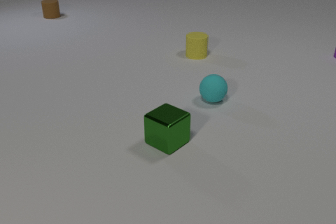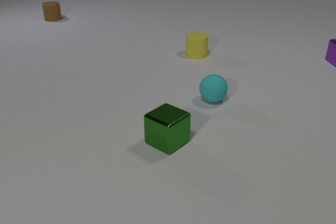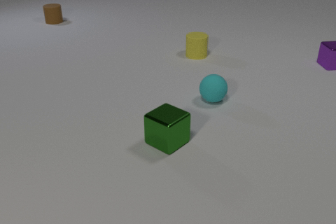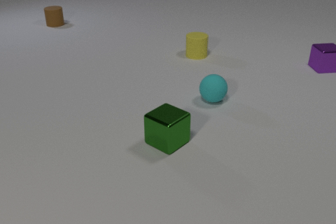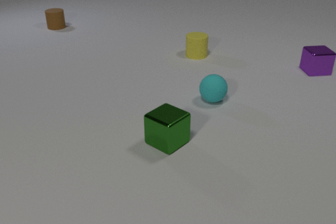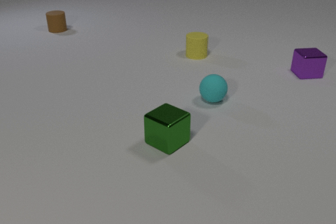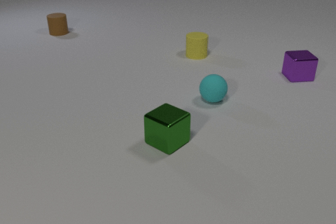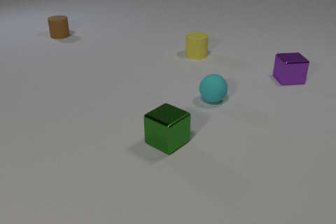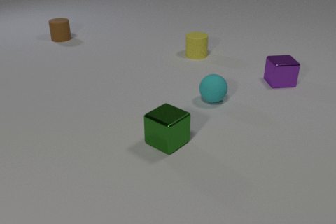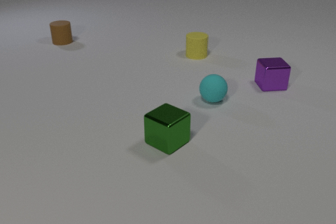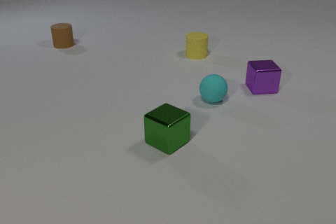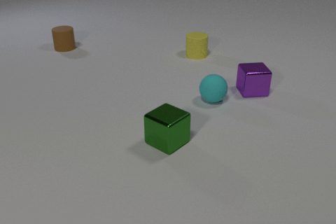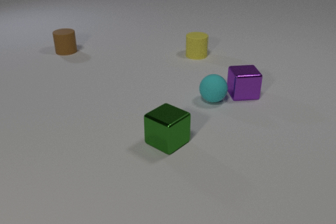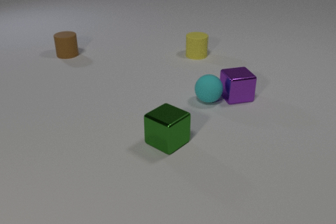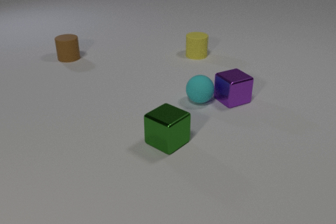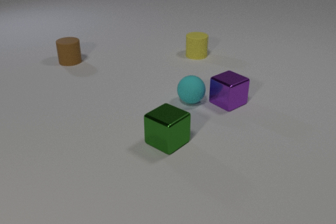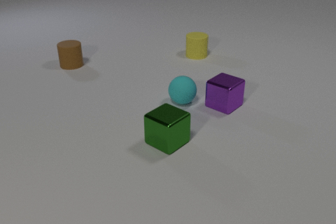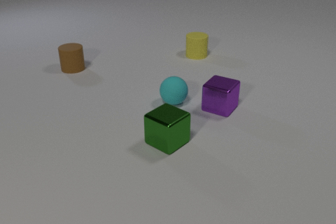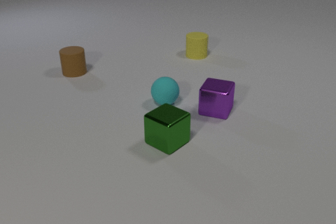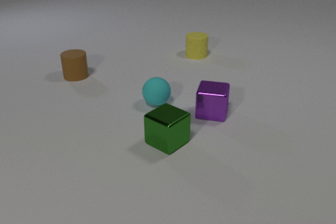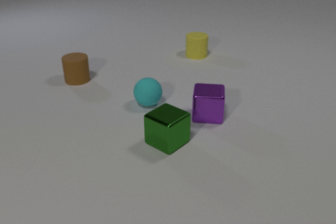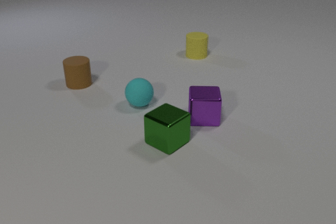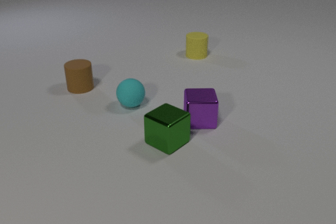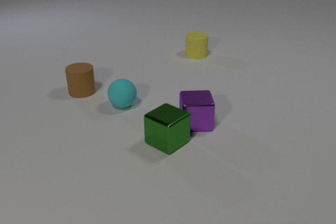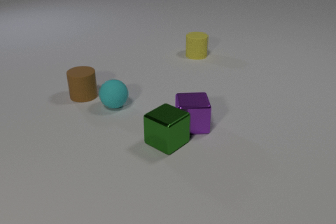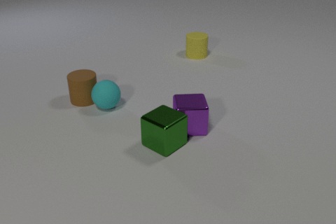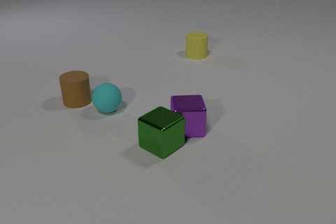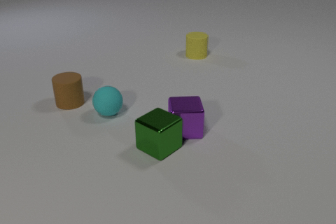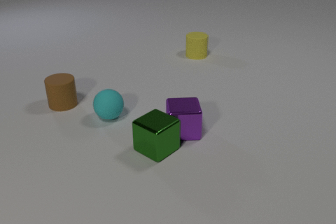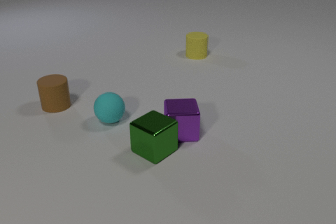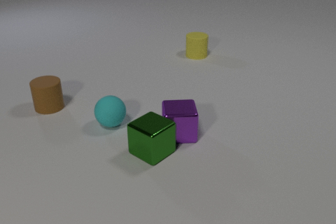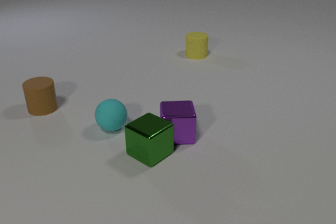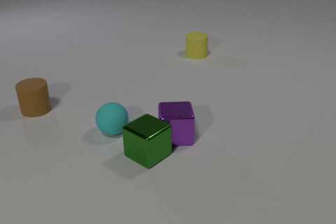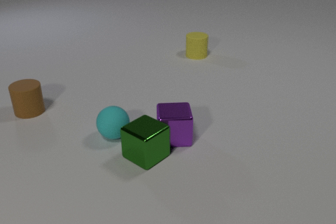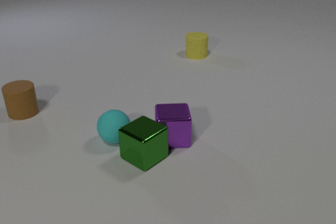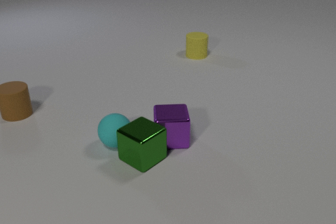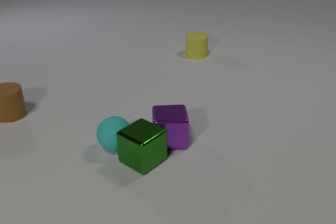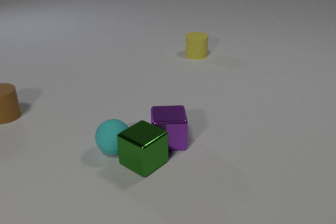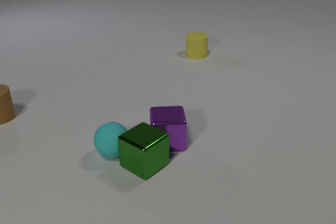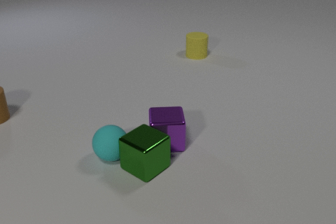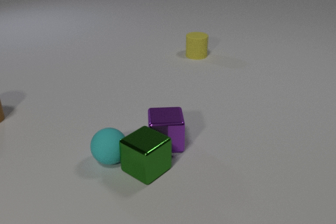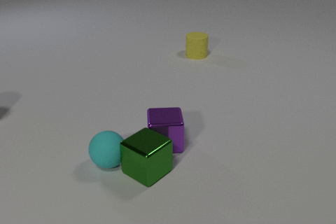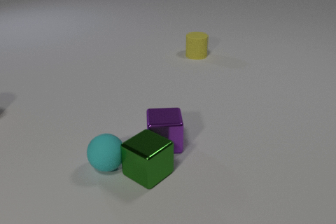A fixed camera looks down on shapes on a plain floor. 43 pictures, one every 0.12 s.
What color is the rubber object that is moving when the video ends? cyan.
What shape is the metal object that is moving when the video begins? cube.
How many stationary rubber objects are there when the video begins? 2.
0.00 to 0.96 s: The purple metal cube slides toward the camera and to the left. The brown rubber cylinder slides toward the camera.
0.96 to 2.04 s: The purple metal cube slides toward the camera and to the left, spins so that its near face slides to the right, counterclockwise seen from above. The cyan rubber sphere rolls to the left. The brown rubber cylinder slides toward the camera. The purple metal cube and the cyan rubber sphere collide.
2.04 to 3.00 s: The purple metal cube slides toward the camera and to the left, spins so that its near face slides to the right, counterclockwise seen from above. The cyan rubber sphere rolls to the left. The brown rubber cylinder slides toward the camera. The purple metal cube and the green metal cube collide. The cyan rubber sphere and the brown rubber cylinder collide.
3.00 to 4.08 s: The purple metal cube slides toward the camera and to the left. The cyan rubber sphere rolls toward the camera. The green metal cube slides toward the camera and to the left. The brown rubber cylinder slides to the left.
4.08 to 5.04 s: The purple metal cube slides toward the camera and to the left. The cyan rubber sphere rolls toward the camera. The green metal cube slides toward the camera. The brown rubber cylinder slides to the left, leaves at the left edge. The cyan rubber sphere and the green metal cube collide.
